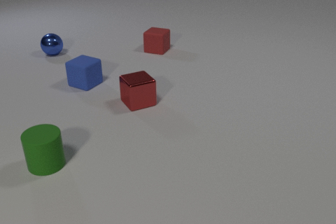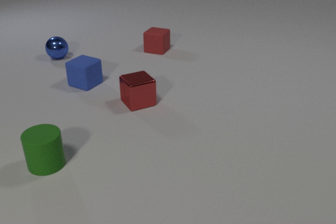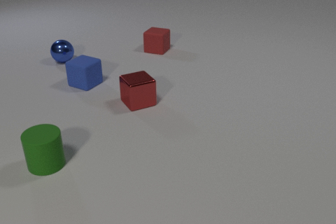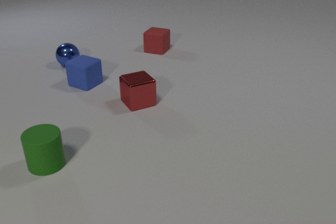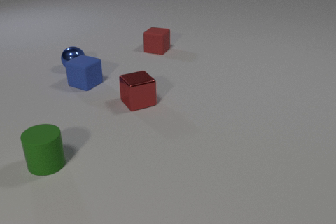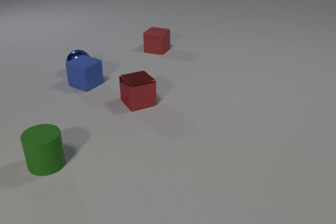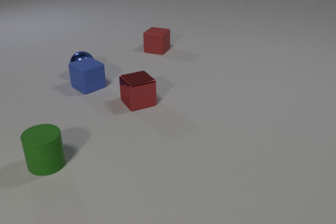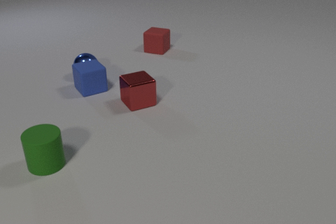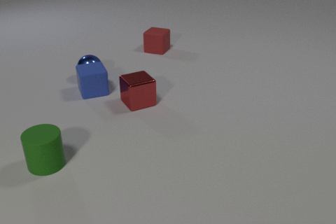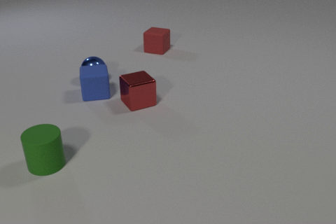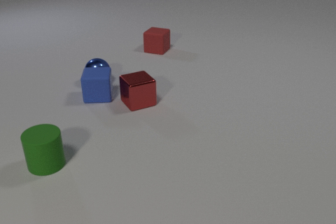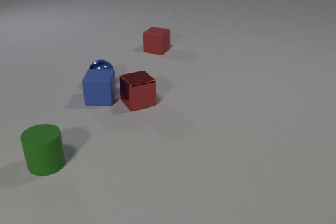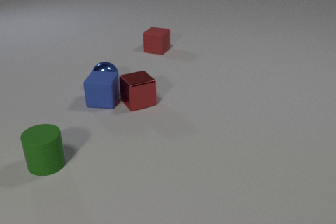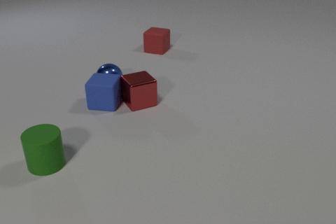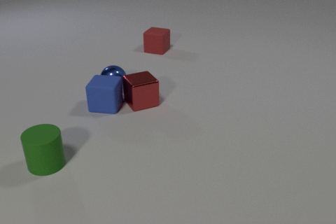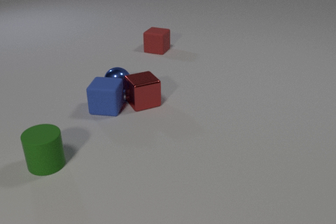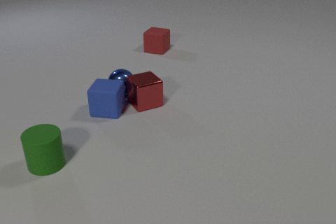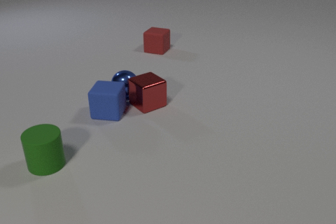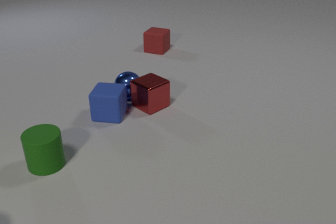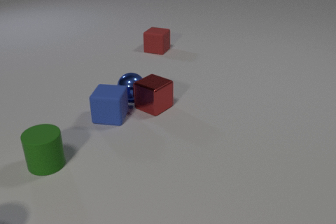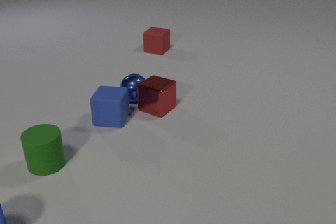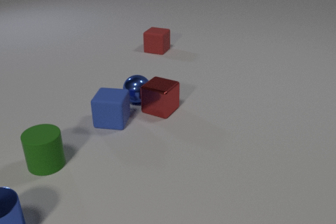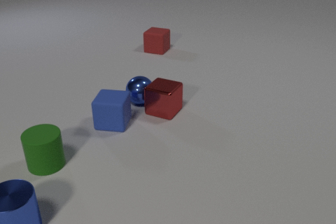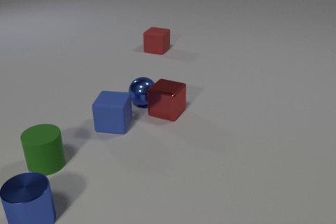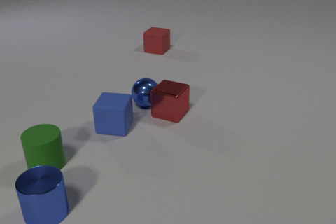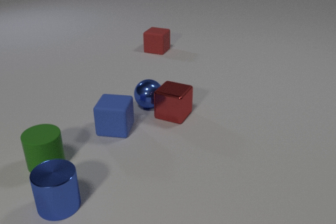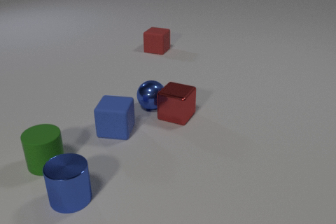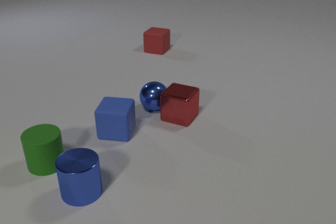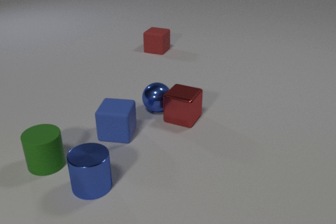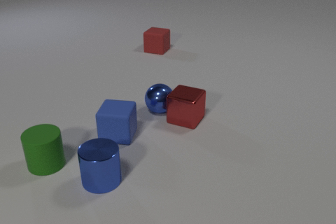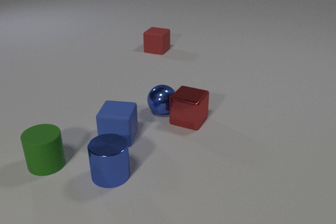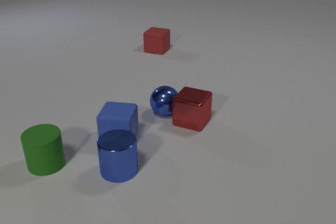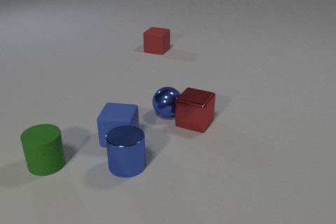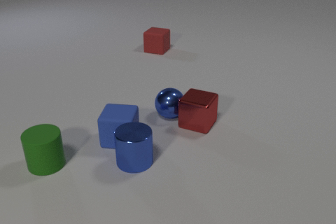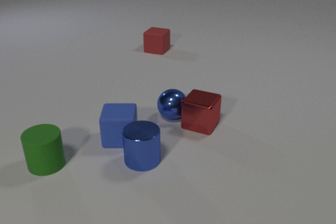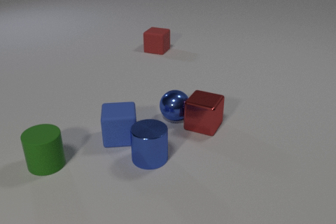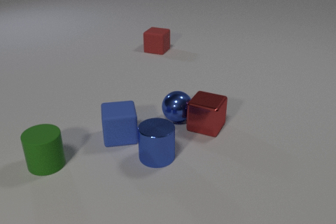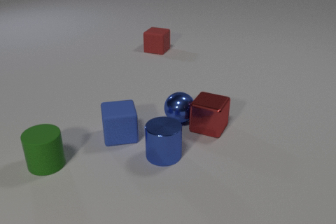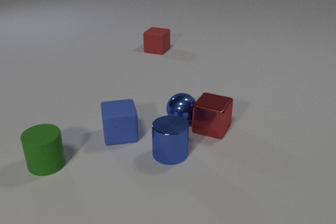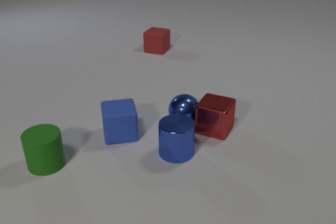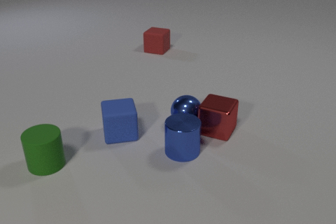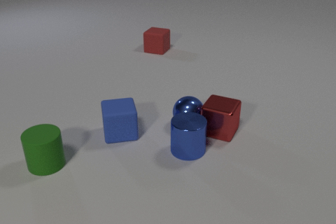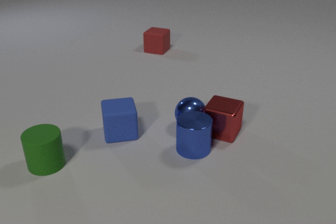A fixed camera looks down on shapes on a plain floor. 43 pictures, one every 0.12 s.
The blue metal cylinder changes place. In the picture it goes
to the right.
The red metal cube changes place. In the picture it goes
to the right.
0.00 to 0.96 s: The blue metal sphere rolls toward the camera and to the right. The blue rubber cube slides toward the camera, spins so that its near face slides to the left, clockwise seen from above. The blue metal sphere and the blue rubber cube collide.
0.96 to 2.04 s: The blue metal sphere rolls toward the camera and to the right. The blue rubber cube slides toward the camera, spins clockwise seen from above by about 30 degrees, its near face sliding to the left. The red metal cube slides to the right. The blue rubber cube and the red metal cube collide. The blue metal sphere and the red metal cube collide.
2.04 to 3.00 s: The blue metal sphere rolls to the right and toward the camera. The blue rubber cube slides toward the camera. The blue metal cylinder comes in at the left edge, slides to the right and away from the camera. The red metal cube slides to the right and toward the camera, spins so that its near face slides to the right, counterclockwise seen from above.
3.00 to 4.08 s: The blue metal sphere rolls to the right and toward the camera. The blue rubber cube slides toward the camera. The blue metal cylinder slides to the right and away from the camera. The red metal cube slides to the right and toward the camera. The blue rubber cube and the blue metal cylinder collide.
4.08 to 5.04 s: The blue metal sphere rolls to the right and toward the camera. The blue rubber cube slides away from the camera. The blue metal cylinder slides to the right. The red metal cube slides to the right and toward the camera.
What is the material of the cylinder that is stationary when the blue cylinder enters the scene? rubber.
Are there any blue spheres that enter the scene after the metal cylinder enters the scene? no.
How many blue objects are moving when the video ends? 3.
